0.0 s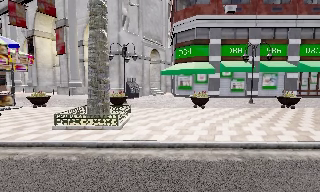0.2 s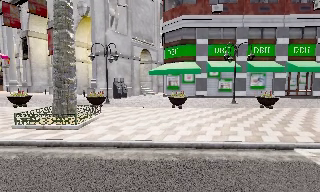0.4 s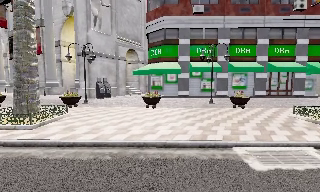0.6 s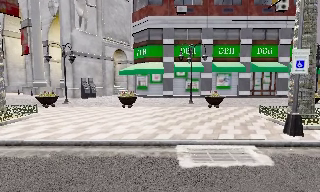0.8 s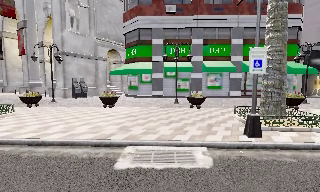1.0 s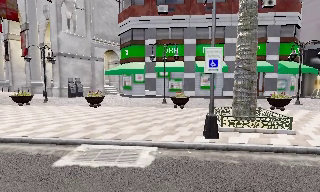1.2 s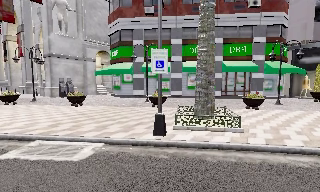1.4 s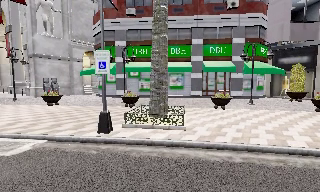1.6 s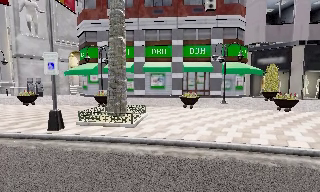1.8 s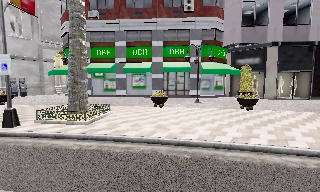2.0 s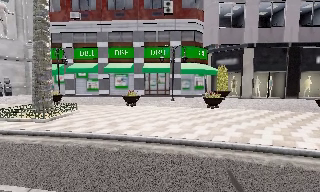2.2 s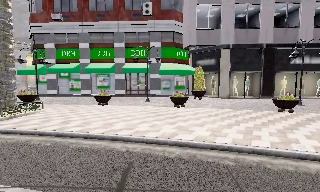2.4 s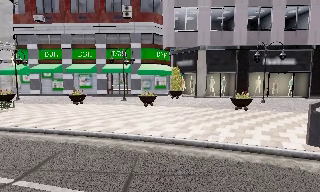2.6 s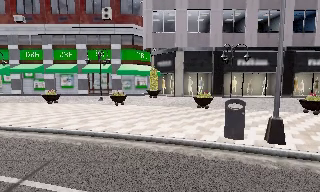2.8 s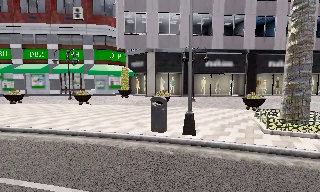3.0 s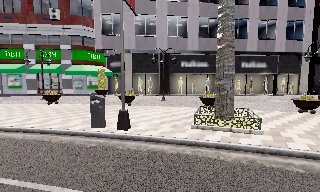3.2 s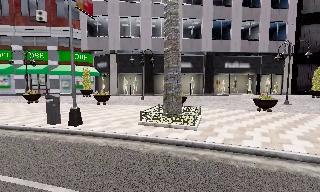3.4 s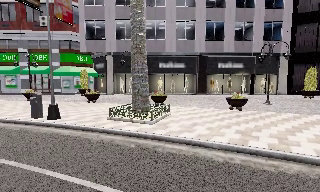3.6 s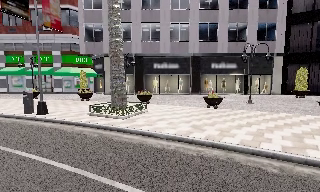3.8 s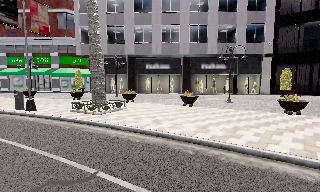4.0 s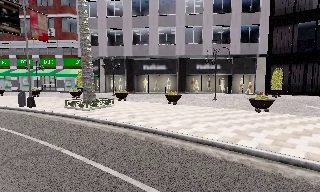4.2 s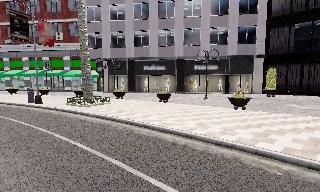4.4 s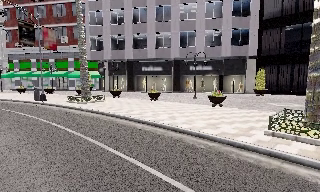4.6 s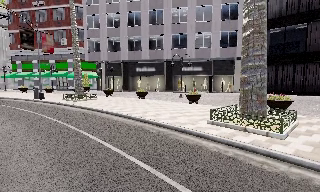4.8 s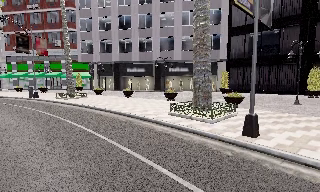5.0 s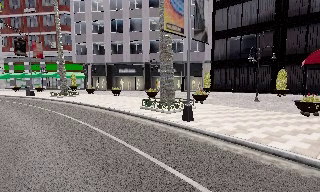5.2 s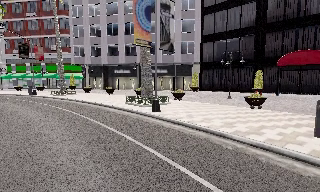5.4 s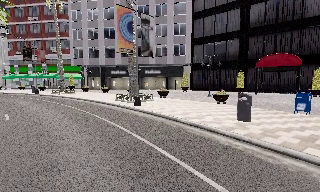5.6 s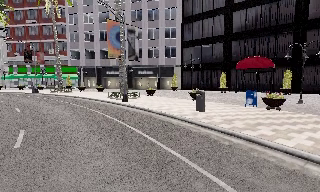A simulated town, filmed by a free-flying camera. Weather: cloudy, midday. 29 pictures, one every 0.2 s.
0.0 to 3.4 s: The camera travels to its right, about 30 m, so close, fixed things drift to the left.
3.4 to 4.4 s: The camera pans to its left, which is counterclockwise from overhead, by about 10 degrees. It travels to its right and backward, about 9 m, so close, fixed things drift to the left.
4.4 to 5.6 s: The camera travels backward and to its right, about 15 m, so what stands in front gets smaller.
The film runs backward here.
